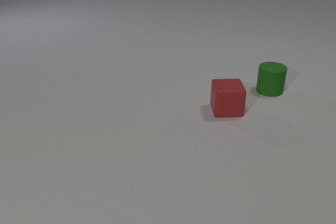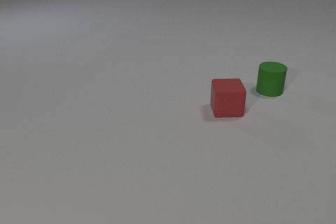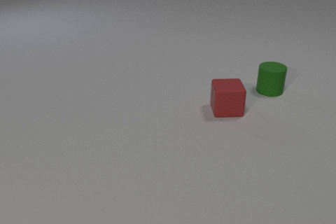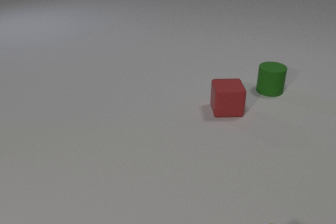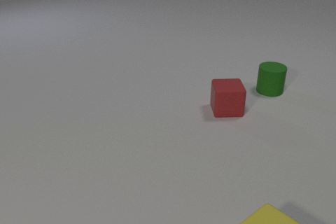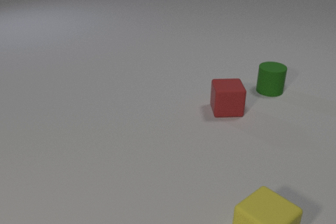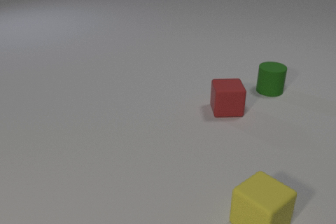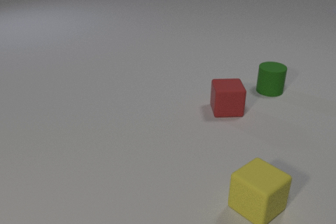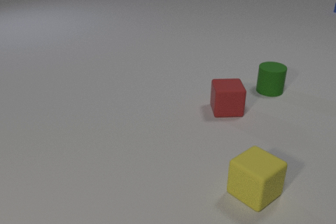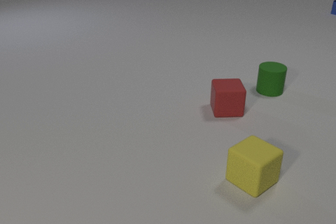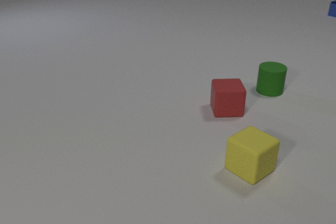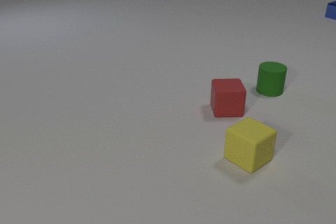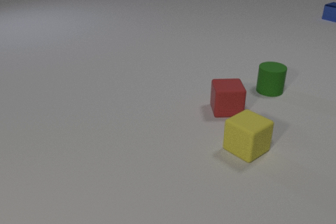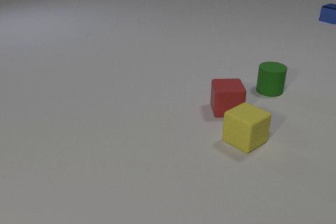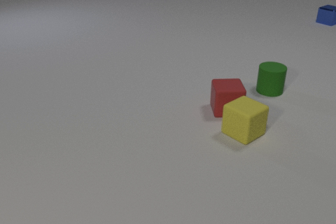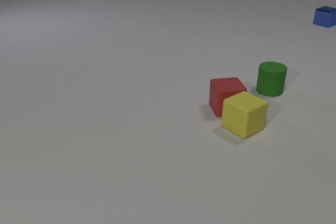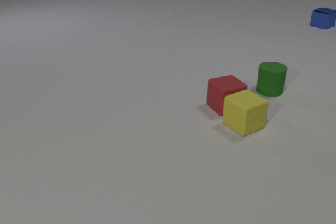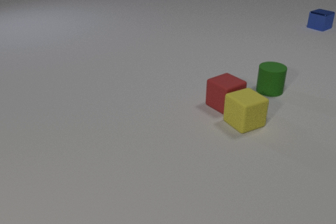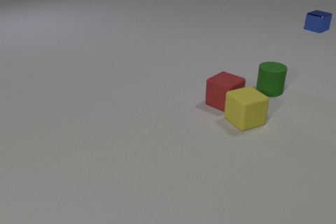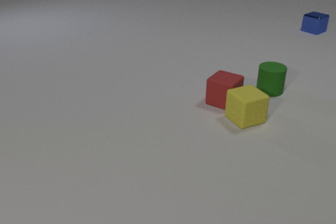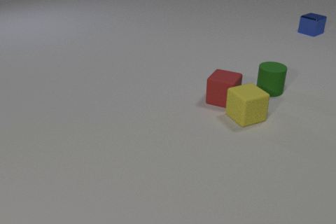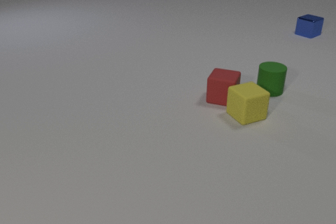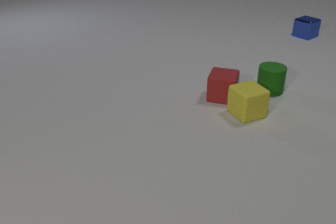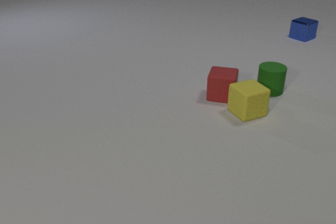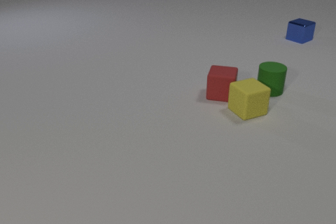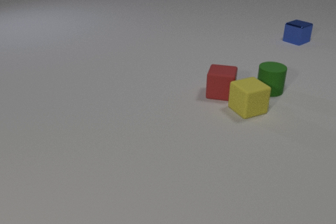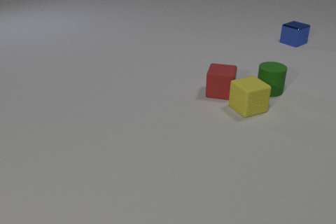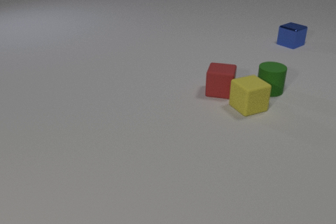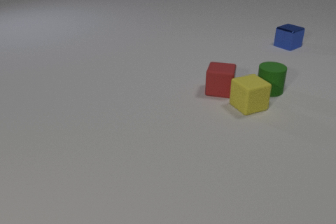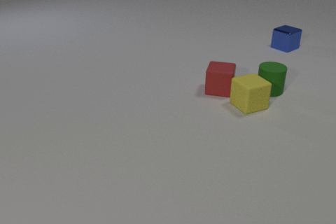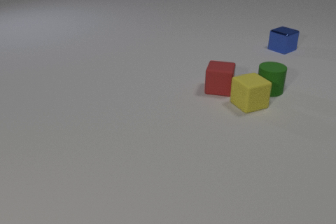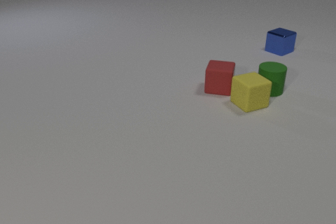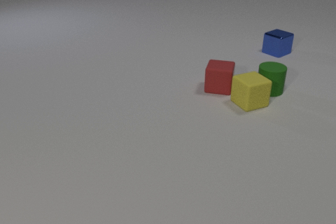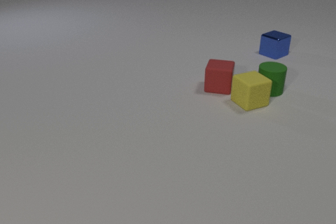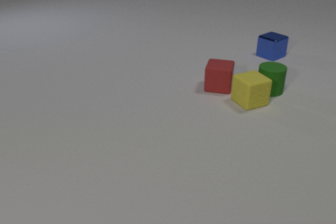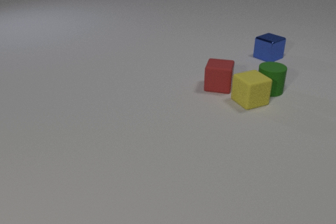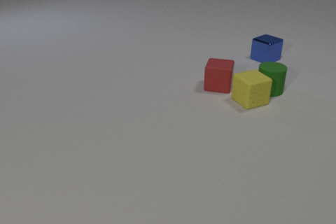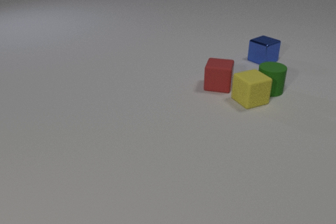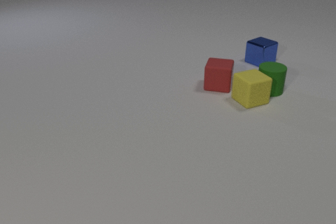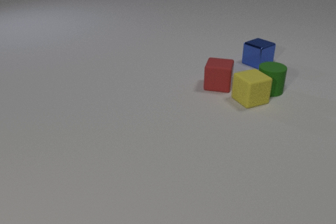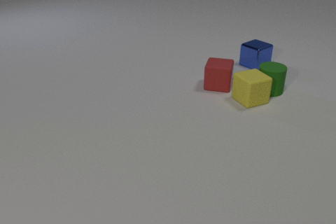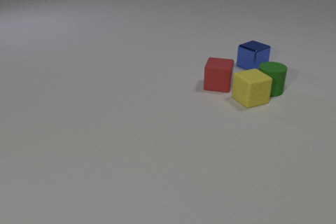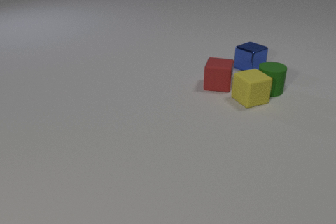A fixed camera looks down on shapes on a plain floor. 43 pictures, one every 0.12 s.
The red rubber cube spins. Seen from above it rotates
counterclockwise.
The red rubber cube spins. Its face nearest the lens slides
to the right.
0.00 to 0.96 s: The yellow rubber cube comes in at the bottom edge, slides away from the camera. The blue metal cube comes in at the right edge, slides toward the camera.
0.96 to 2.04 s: The yellow rubber cube slides away from the camera. The red rubber cube slides away from the camera, spins so that its near face slides to the right, counterclockwise seen from above. The blue metal cube slides toward the camera. The yellow rubber cube and the red rubber cube collide.
2.04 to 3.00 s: The yellow rubber cube slides away from the camera. The red rubber cube slides away from the camera, spins so that its near face slides to the right, counterclockwise seen from above. The blue metal cube slides toward the camera and to the left.
3.00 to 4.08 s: The yellow rubber cube slides away from the camera. The red rubber cube slides away from the camera. The blue metal cube slides toward the camera and to the left.
4.08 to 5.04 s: The blue metal cube slides toward the camera and to the left.
How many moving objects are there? 3.
Are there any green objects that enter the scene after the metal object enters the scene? no.
What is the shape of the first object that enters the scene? cube.
